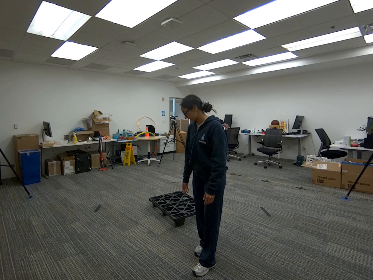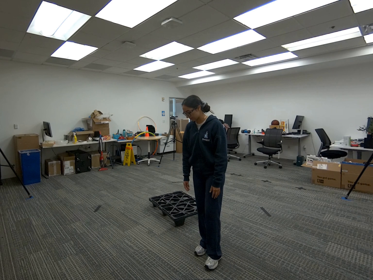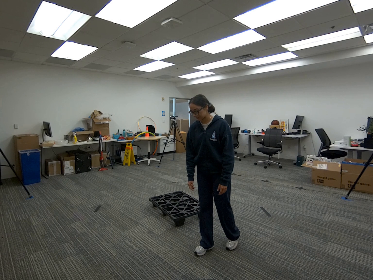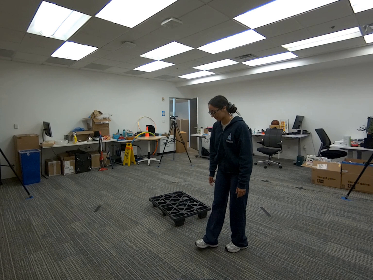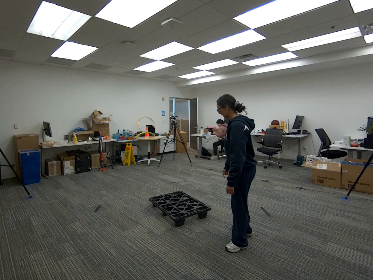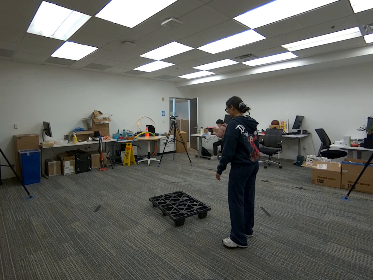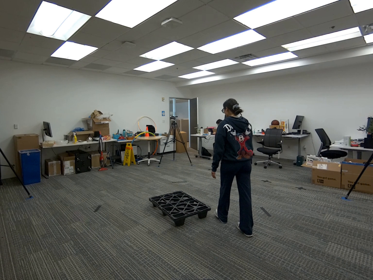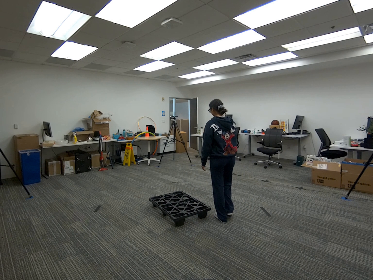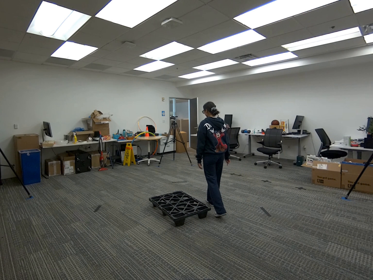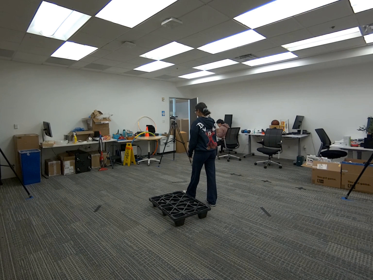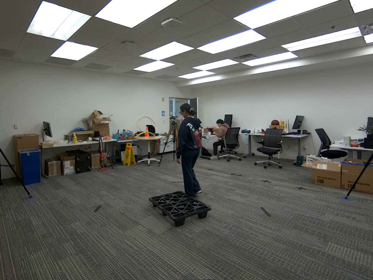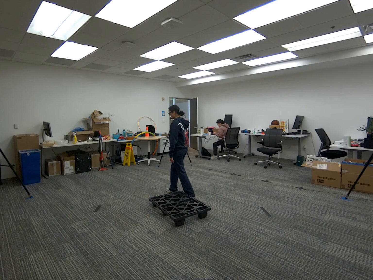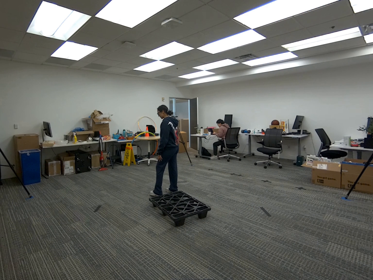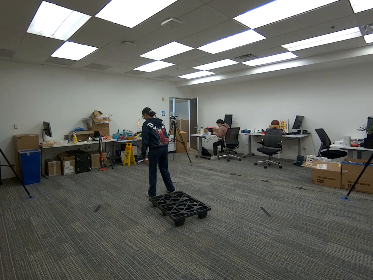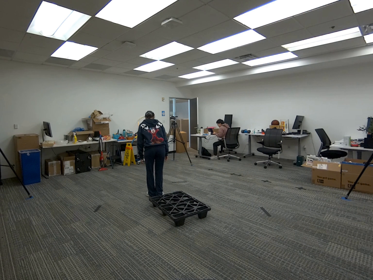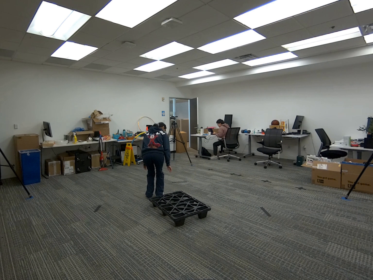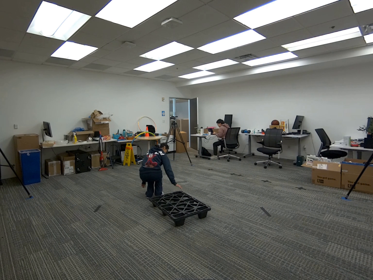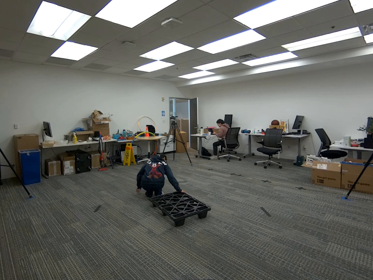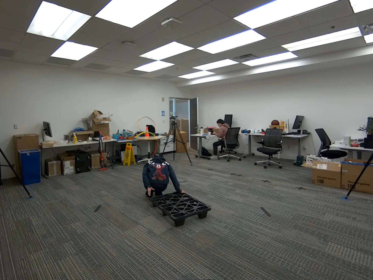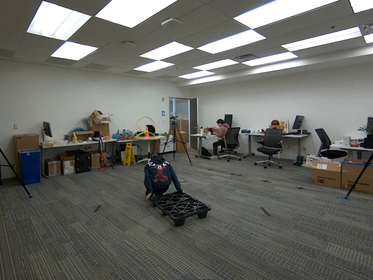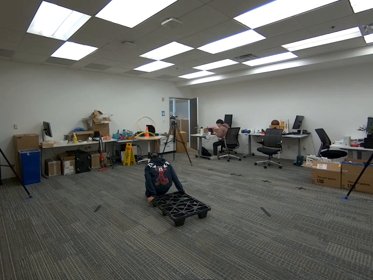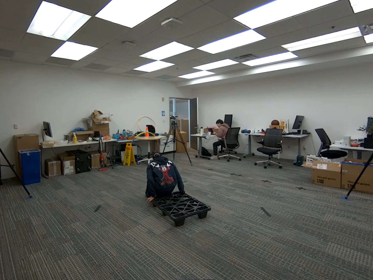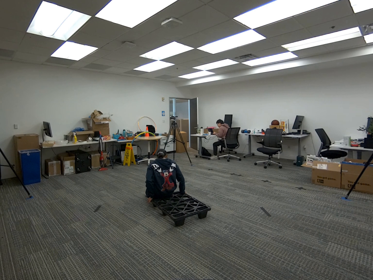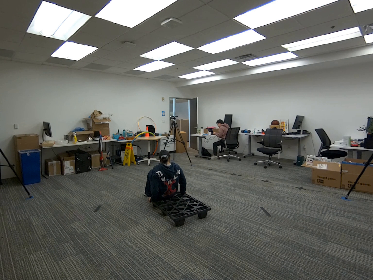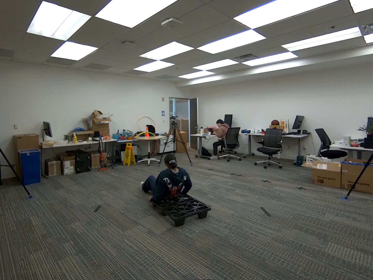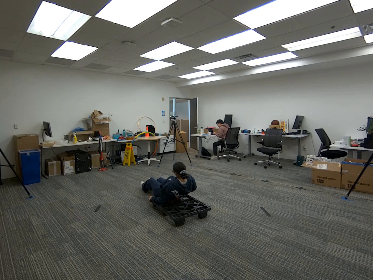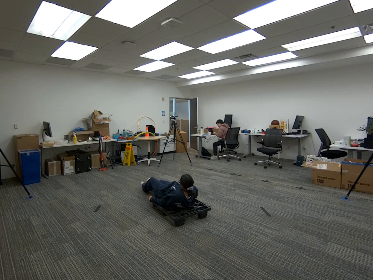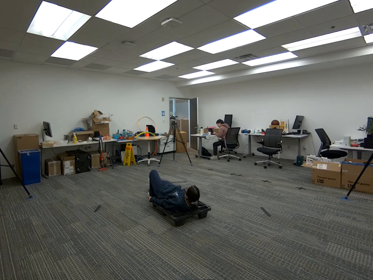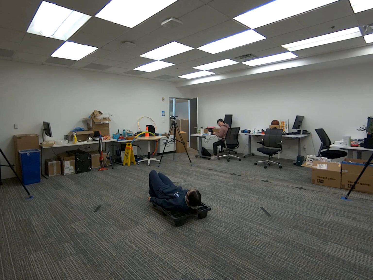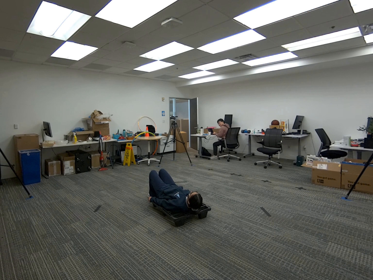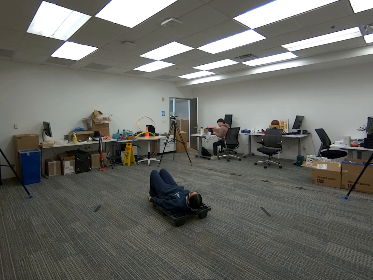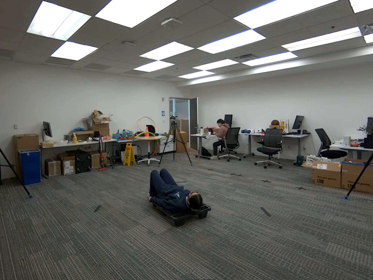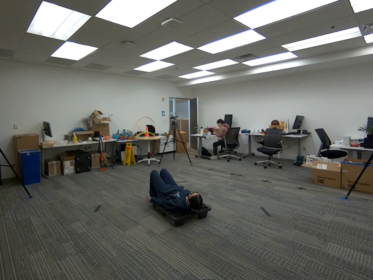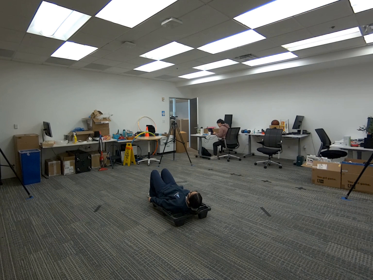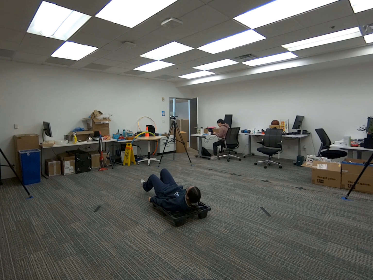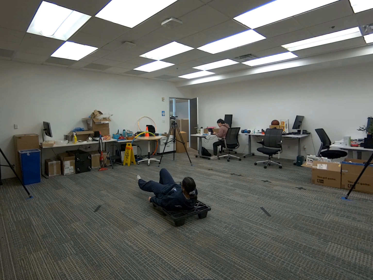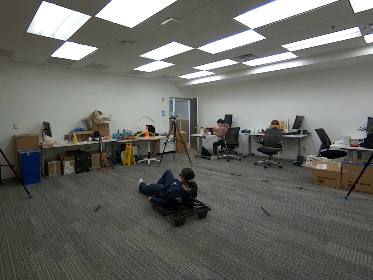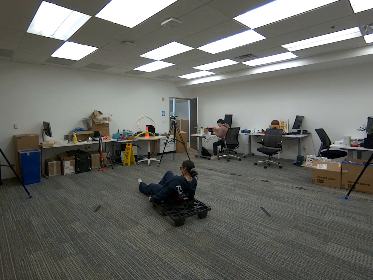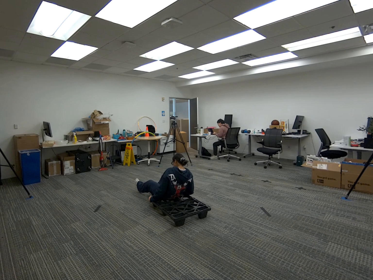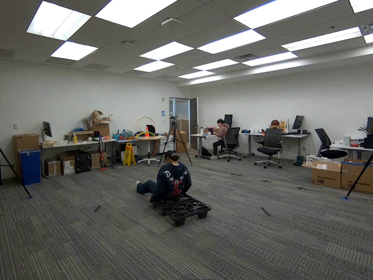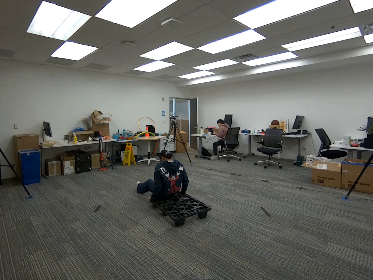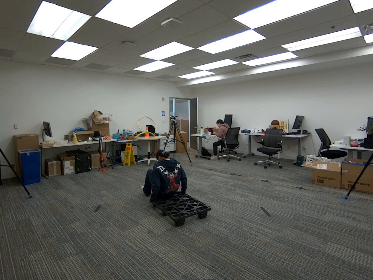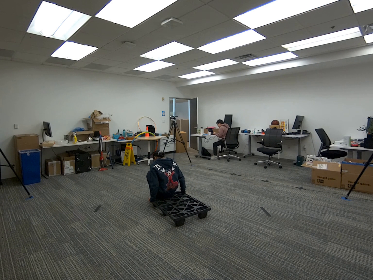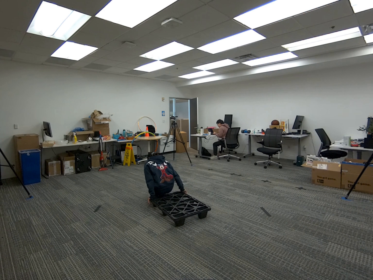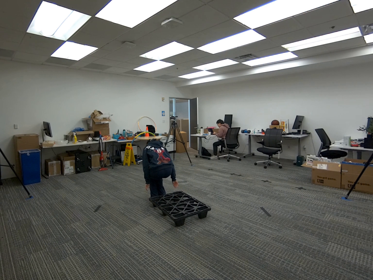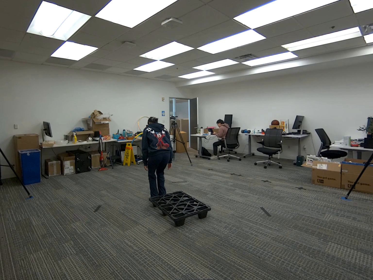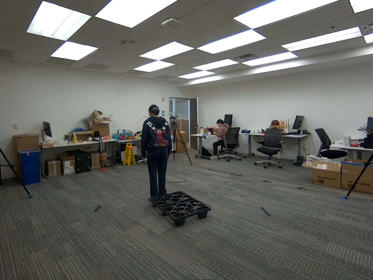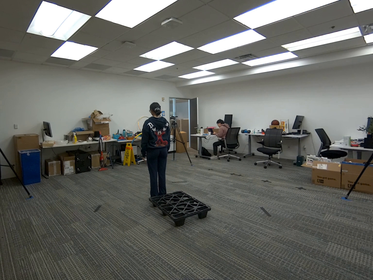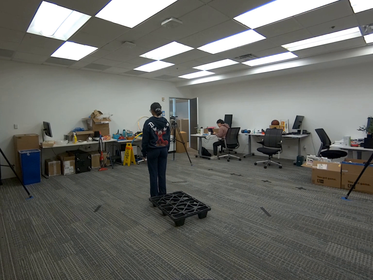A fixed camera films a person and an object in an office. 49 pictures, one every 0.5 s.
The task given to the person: Walk over to the platform on the ground and lay on the platform. Stand up when done.
